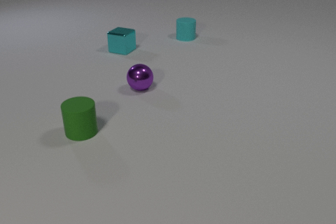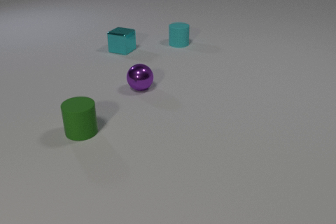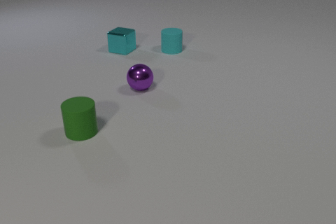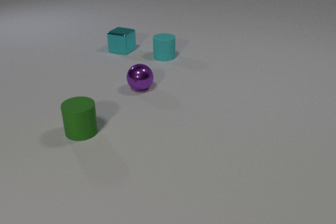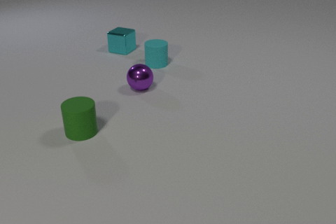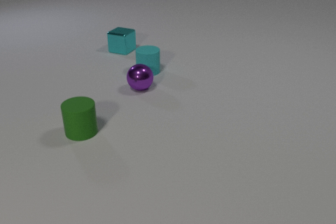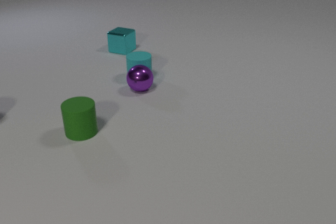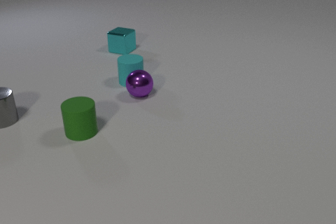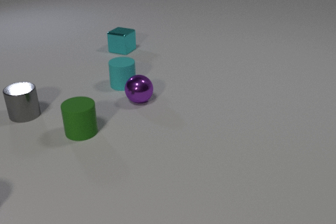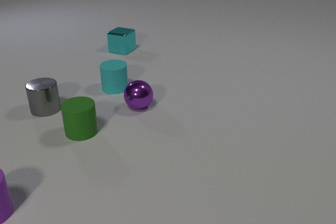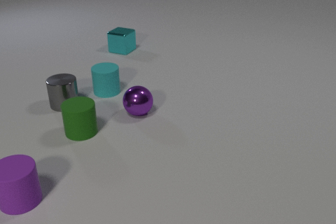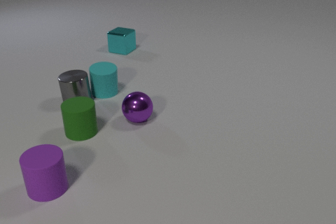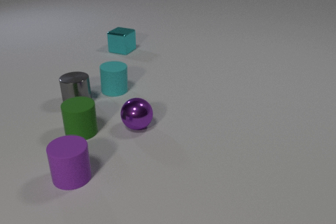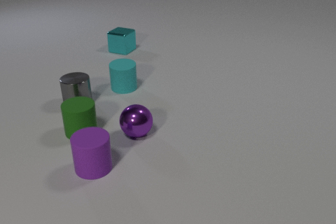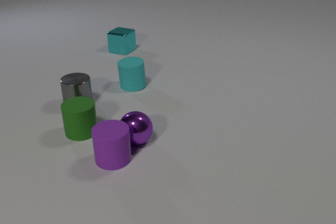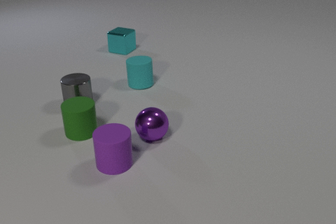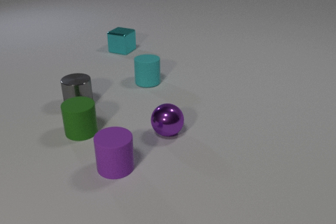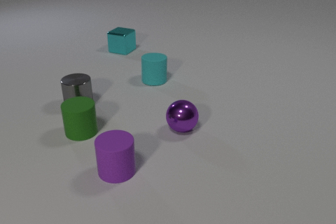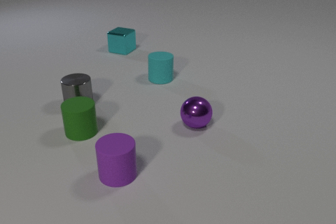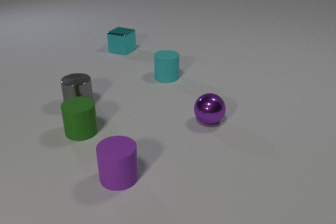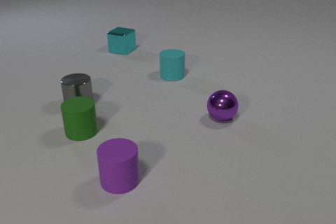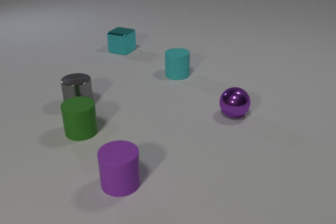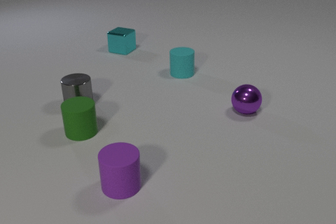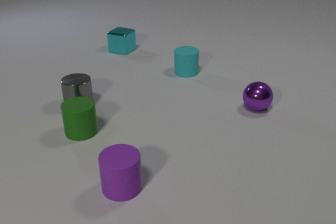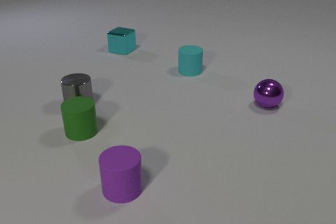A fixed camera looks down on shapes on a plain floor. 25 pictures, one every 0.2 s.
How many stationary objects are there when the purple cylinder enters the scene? 2.
What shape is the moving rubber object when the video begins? cylinder.
What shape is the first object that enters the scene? cylinder.
0.0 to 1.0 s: The cyan rubber cylinder slides toward the camera and to the left.
1.0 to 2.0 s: The cyan rubber cylinder slides toward the camera and to the left. The purple metal sphere rolls toward the camera. The gray metal cylinder comes in at the left edge, slides to the right. The purple rubber cylinder comes in at the left edge, slides to the right. The cyan rubber cylinder and the purple metal sphere collide.
2.0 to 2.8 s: The cyan rubber cylinder slides to the right. The purple metal sphere rolls toward the camera. The gray metal cylinder slides to the right. The purple rubber cylinder slides to the right and away from the camera. The cyan rubber cylinder and the gray metal cylinder collide. The purple metal sphere and the purple rubber cylinder collide.
2.8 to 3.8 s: The cyan rubber cylinder slides to the right and away from the camera. The purple metal sphere rolls to the right and away from the camera. The purple rubber cylinder slides toward the camera.
3.8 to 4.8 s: The cyan rubber cylinder slides to the right and away from the camera. The purple metal sphere rolls to the right and away from the camera. The purple rubber cylinder slides toward the camera.
